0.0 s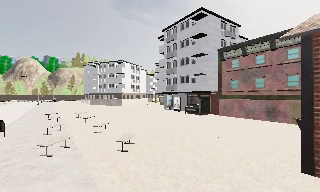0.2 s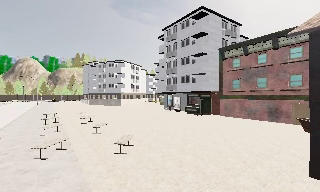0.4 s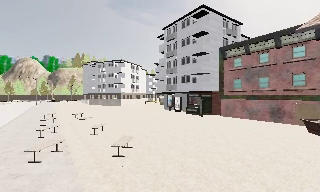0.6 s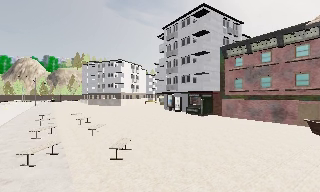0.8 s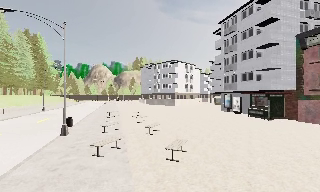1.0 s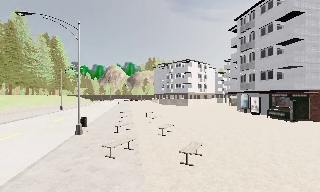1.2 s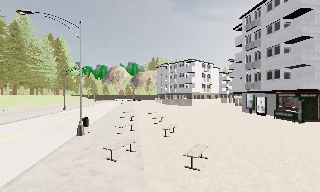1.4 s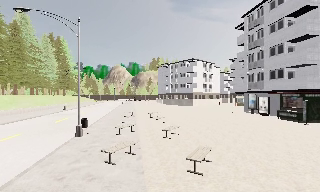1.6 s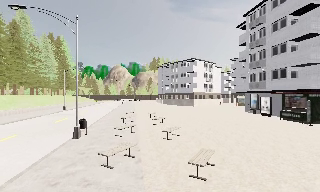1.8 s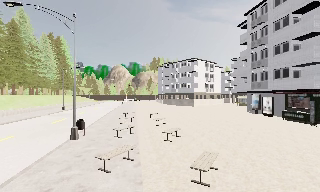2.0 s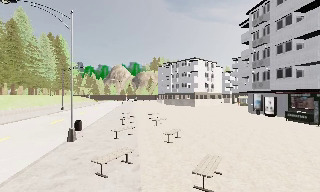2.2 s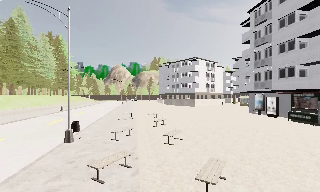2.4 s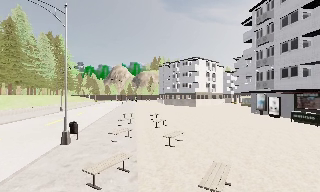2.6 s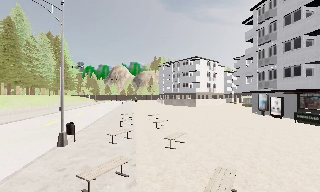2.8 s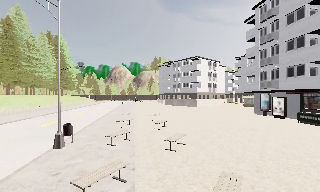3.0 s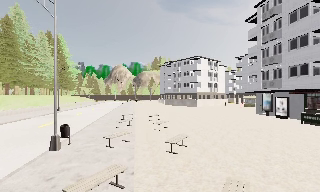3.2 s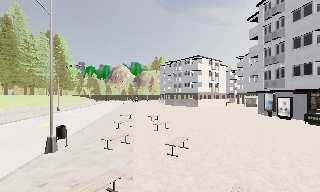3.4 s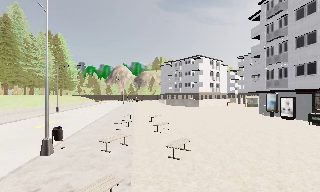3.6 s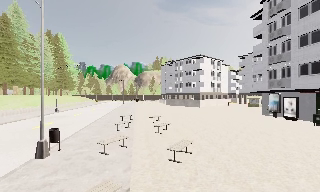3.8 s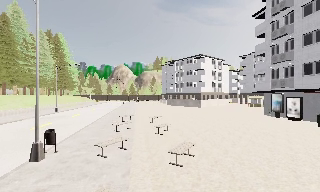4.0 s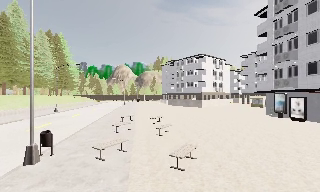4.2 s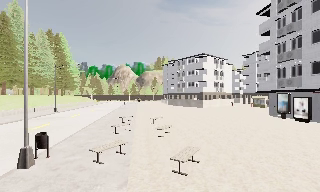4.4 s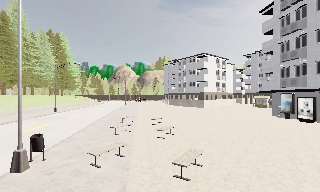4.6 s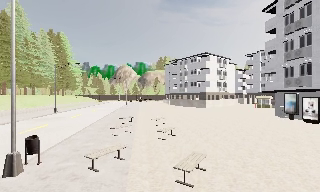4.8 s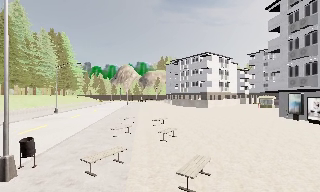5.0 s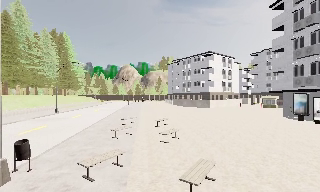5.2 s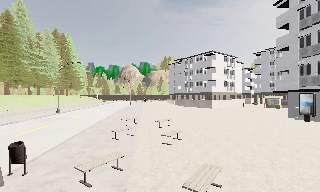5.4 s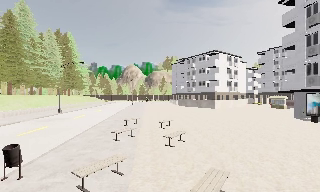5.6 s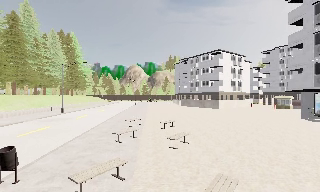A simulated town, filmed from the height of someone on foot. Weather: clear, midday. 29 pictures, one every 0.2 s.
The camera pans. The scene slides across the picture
to the right.
The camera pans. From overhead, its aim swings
counterclockwise.
0.0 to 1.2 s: The camera swings to its left by about 25 degrees, and the scene slides to the right. It travels forward, about 2 m, so what stands in front looms larger.
1.2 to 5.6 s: The camera travels forward, about 7 m, so what stands in front looms larger.
The film runs forward here.
